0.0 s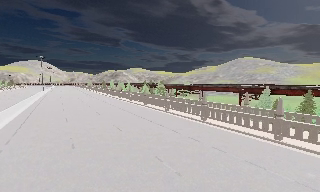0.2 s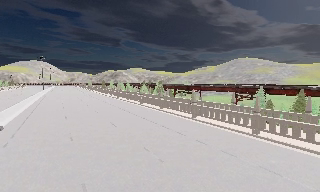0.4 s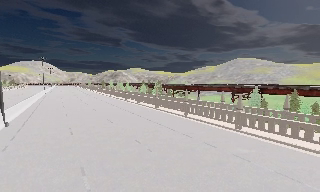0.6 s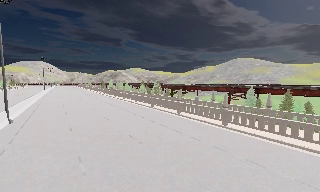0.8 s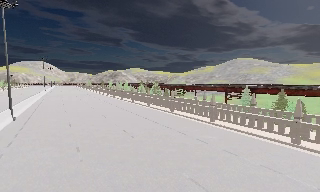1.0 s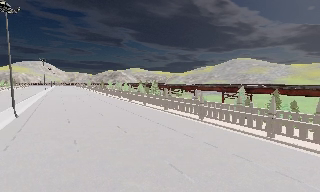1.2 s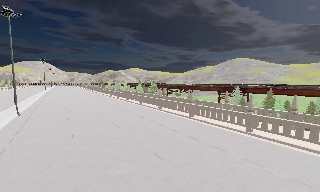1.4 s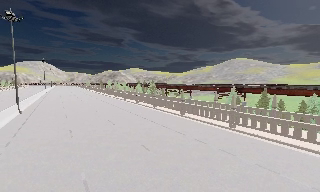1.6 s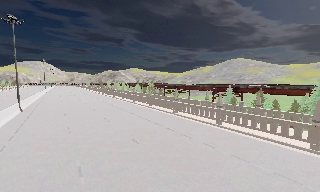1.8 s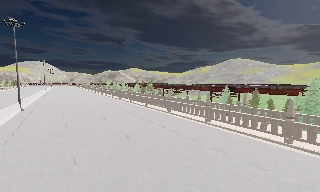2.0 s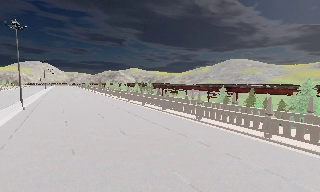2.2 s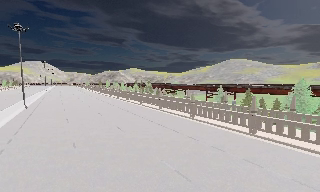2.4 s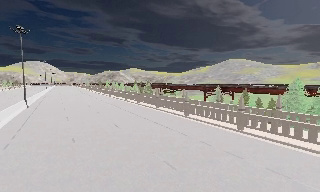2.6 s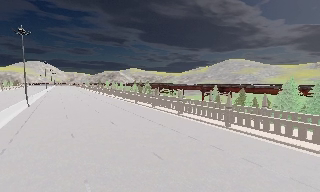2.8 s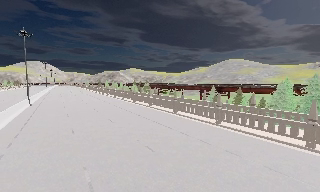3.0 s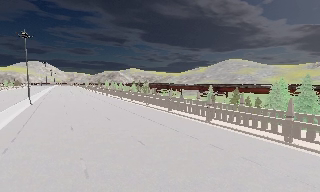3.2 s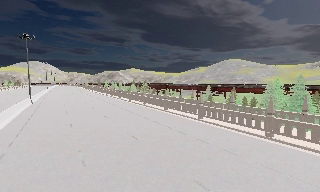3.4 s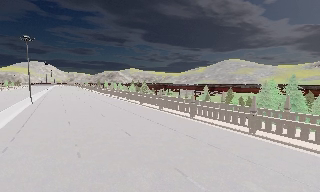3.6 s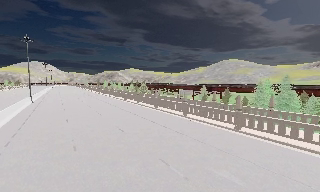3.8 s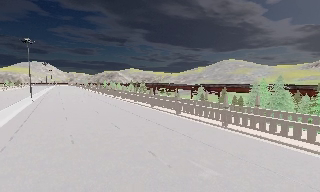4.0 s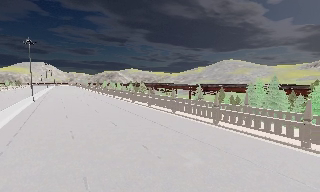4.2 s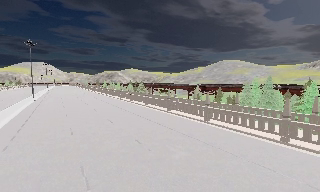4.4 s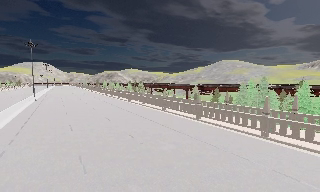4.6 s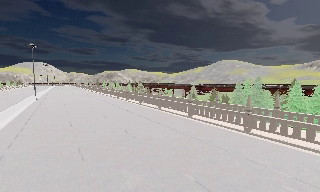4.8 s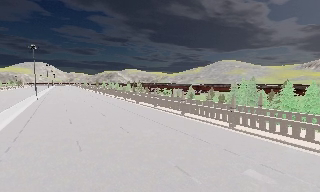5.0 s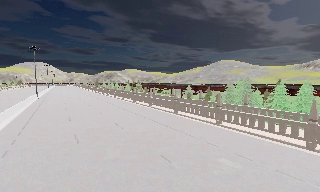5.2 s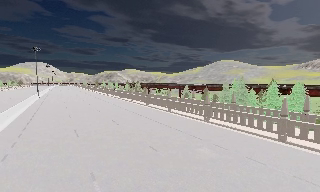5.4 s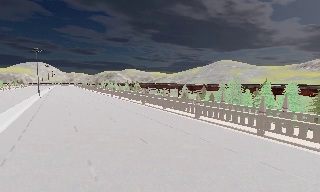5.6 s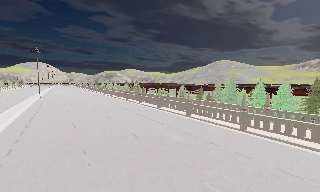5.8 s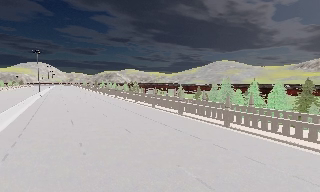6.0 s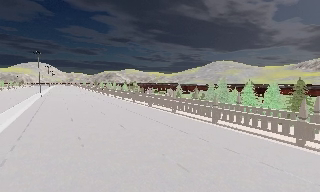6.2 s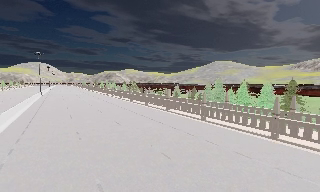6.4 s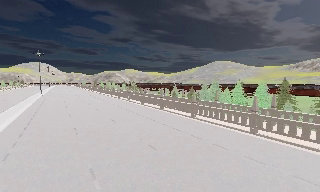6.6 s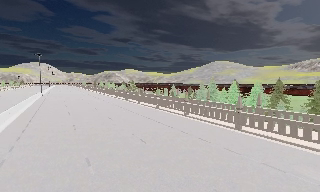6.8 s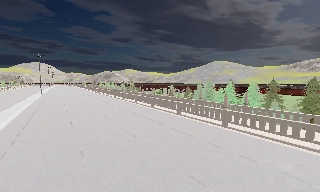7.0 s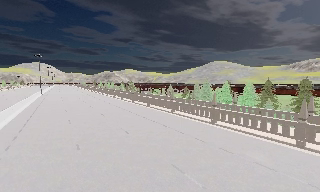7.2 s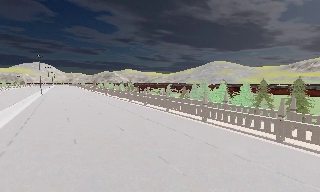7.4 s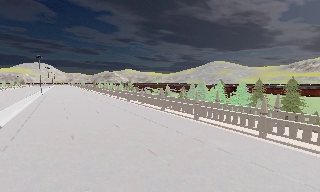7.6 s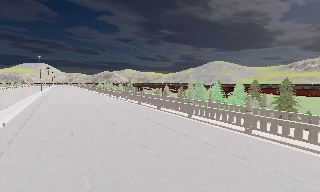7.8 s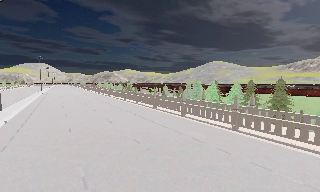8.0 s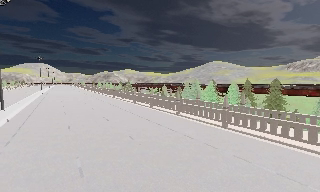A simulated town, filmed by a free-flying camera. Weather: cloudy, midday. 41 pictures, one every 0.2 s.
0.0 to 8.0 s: The camera travels backward and to its right, about 50 m, so what stands in front gets smaller.
The film runs backward here.
